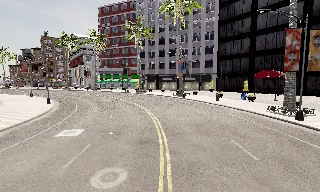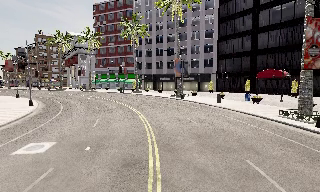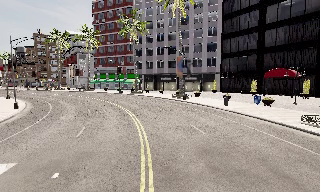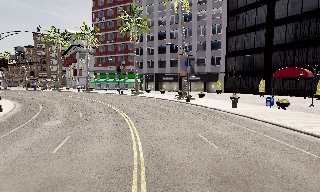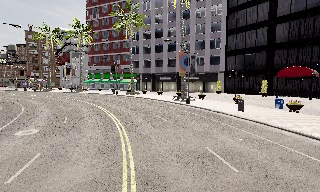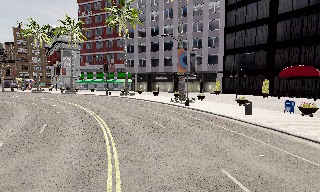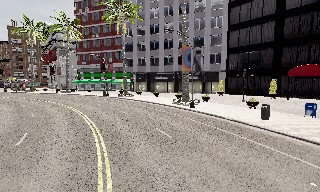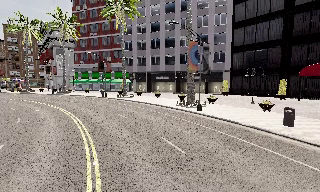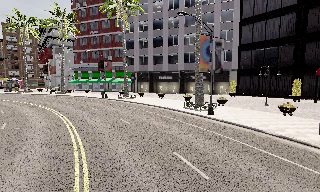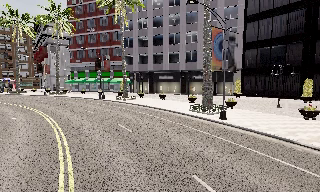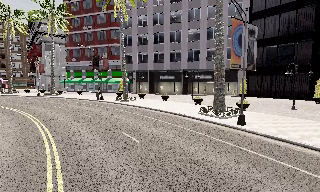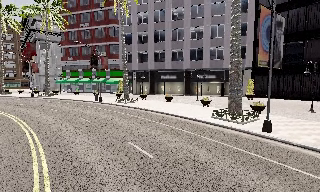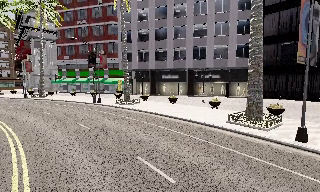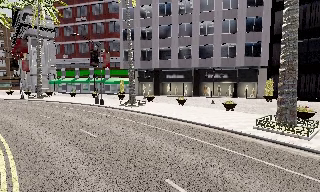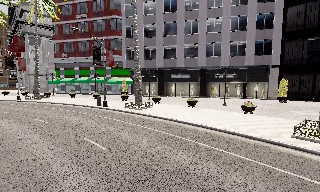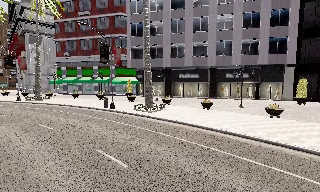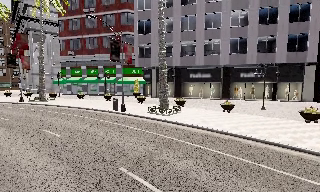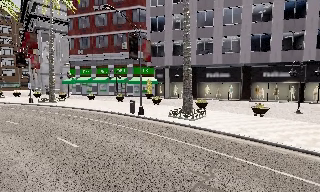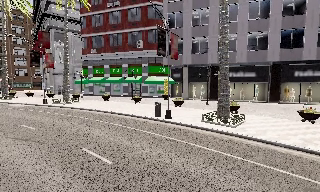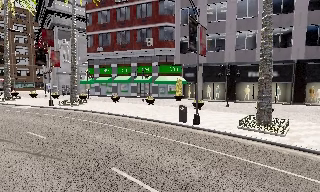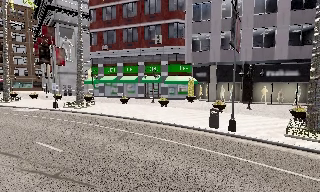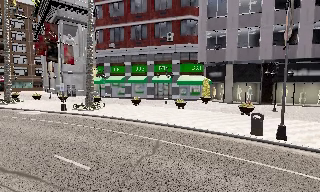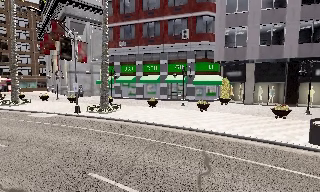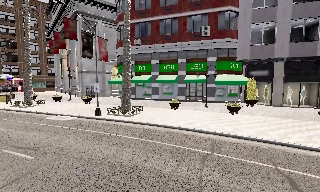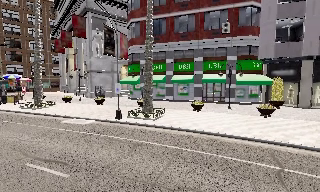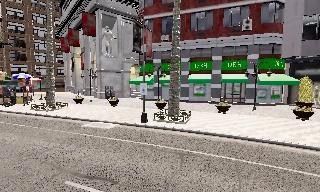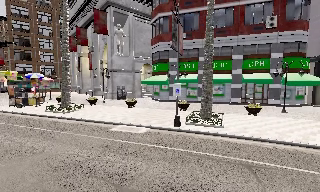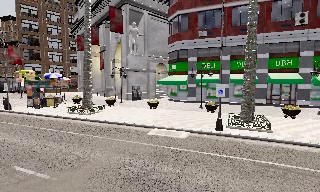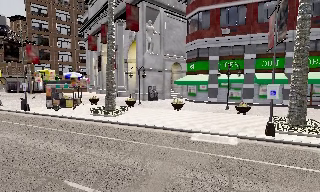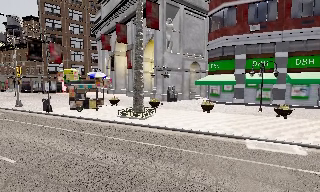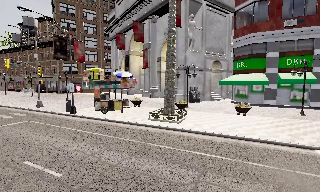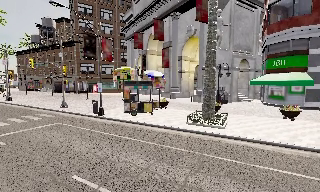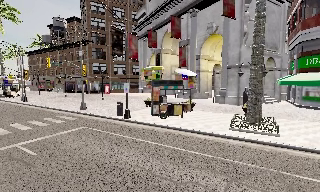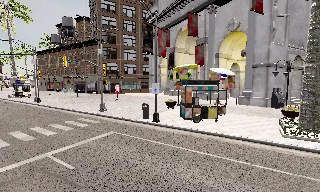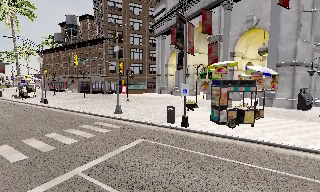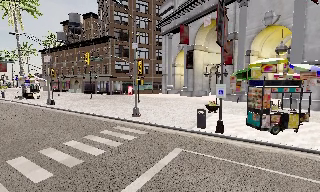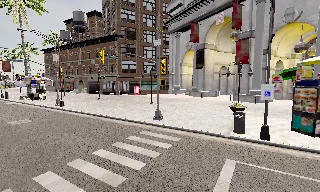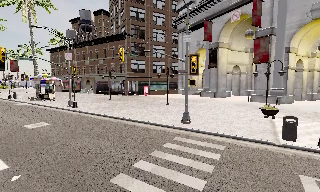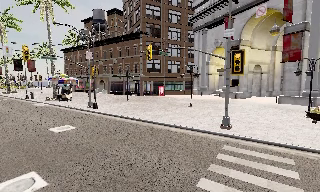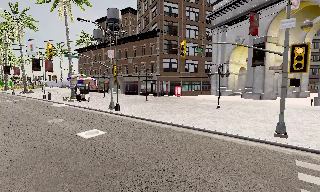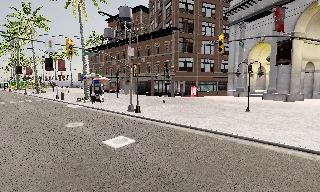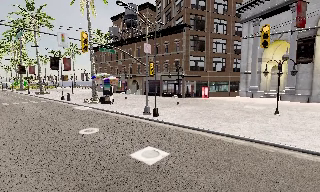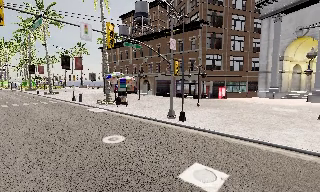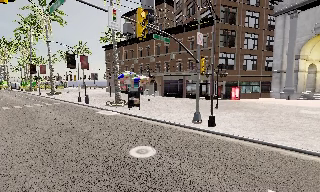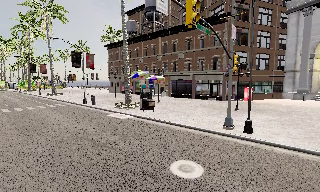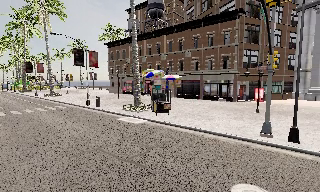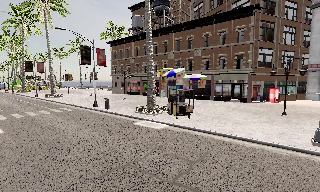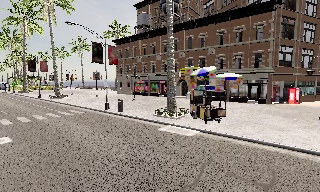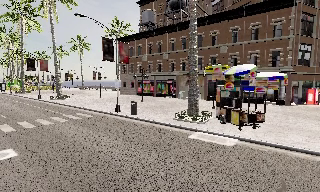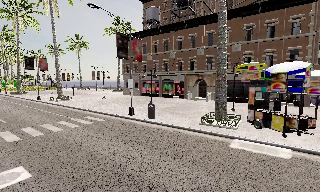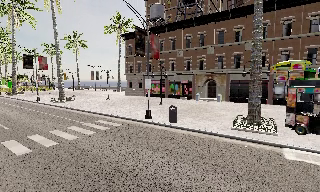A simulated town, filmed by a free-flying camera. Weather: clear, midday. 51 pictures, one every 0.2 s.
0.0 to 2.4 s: The camera travels forward, about 20 m, so what stands in front looms larger.
2.4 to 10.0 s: The camera swings to its left by about 20 degrees, and the scene slides to the right. It travels to its left and forward, about 85 m, so close, fixed things drift to the right.
The film runs backward here.
